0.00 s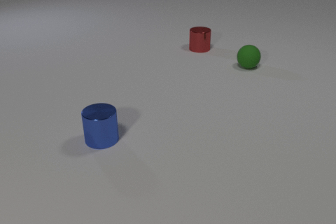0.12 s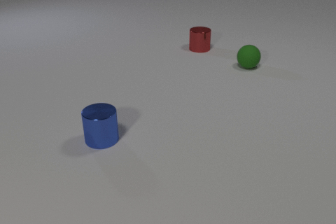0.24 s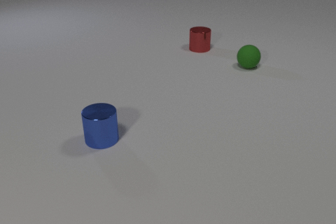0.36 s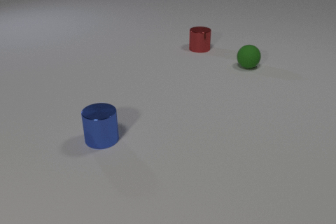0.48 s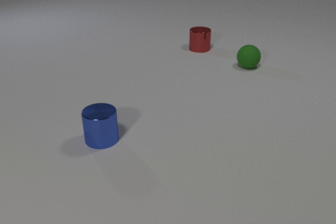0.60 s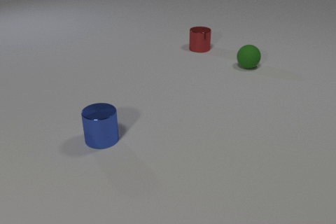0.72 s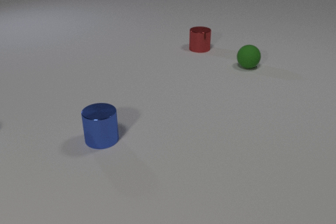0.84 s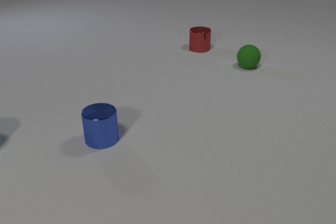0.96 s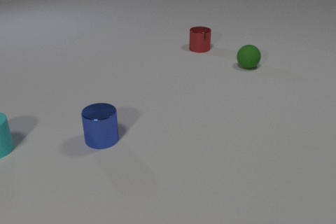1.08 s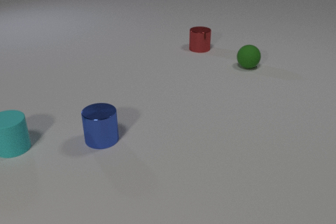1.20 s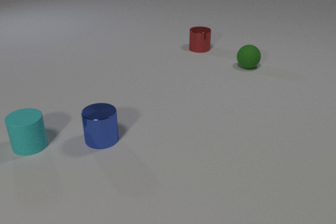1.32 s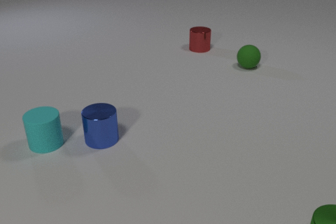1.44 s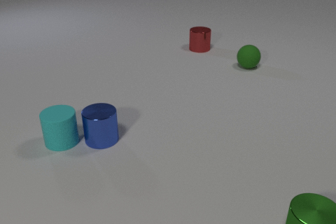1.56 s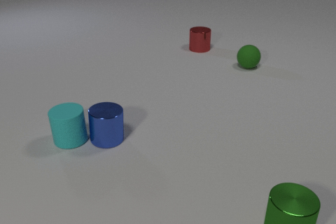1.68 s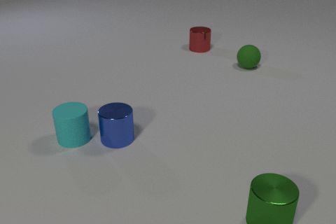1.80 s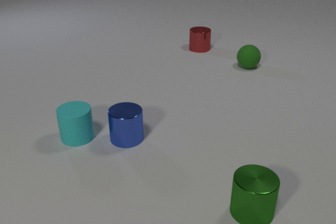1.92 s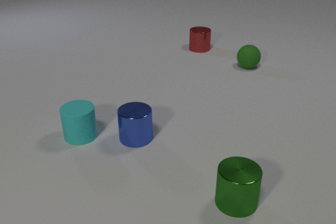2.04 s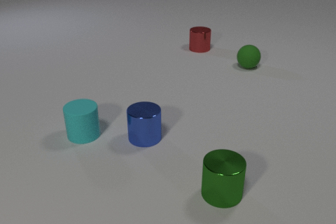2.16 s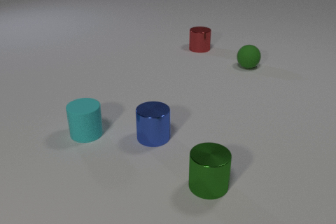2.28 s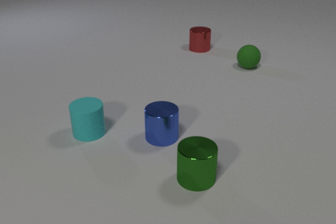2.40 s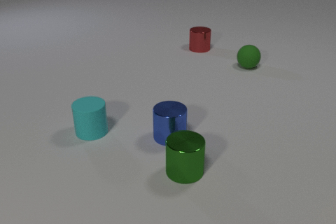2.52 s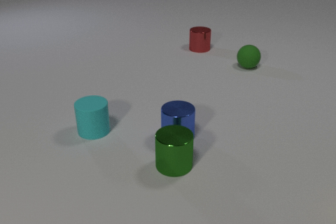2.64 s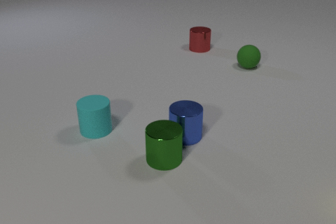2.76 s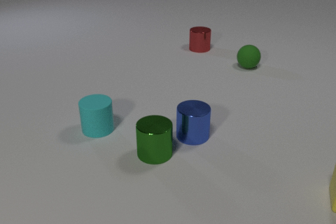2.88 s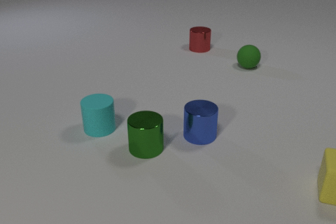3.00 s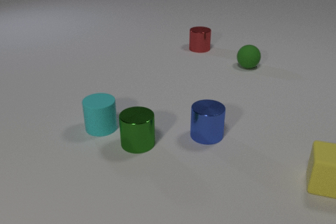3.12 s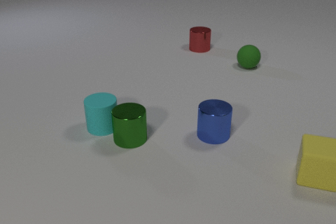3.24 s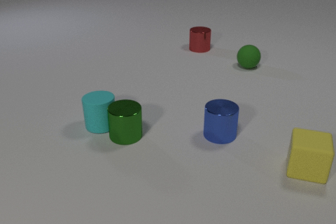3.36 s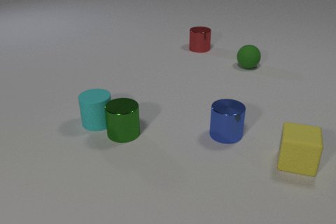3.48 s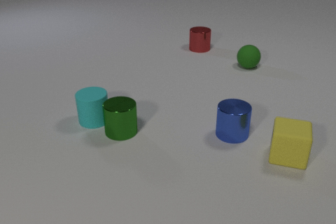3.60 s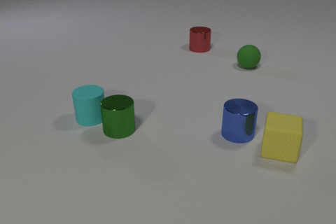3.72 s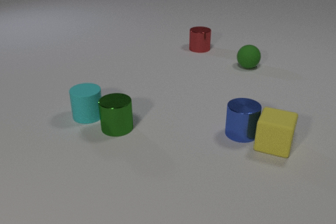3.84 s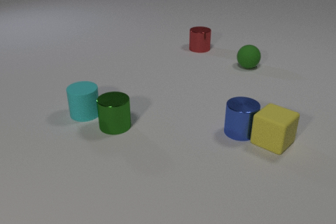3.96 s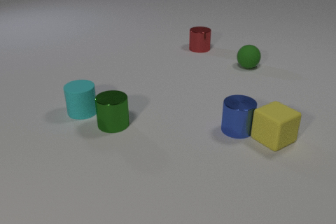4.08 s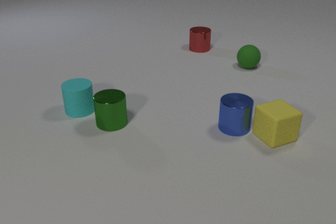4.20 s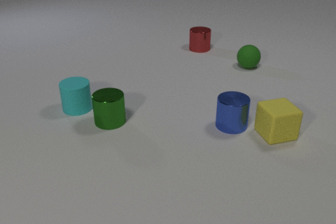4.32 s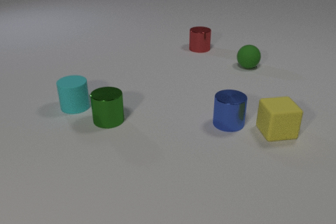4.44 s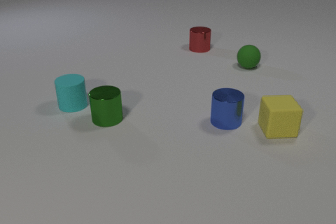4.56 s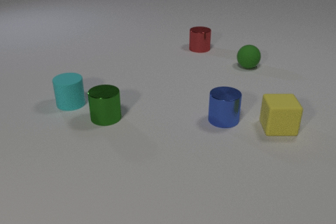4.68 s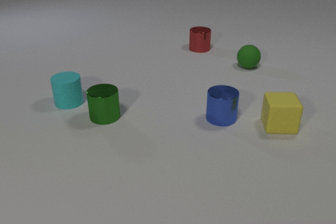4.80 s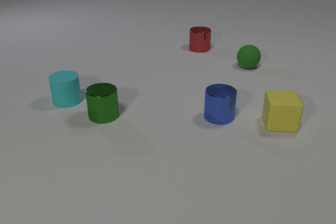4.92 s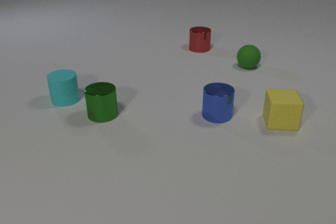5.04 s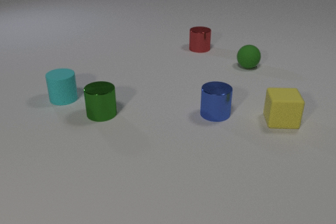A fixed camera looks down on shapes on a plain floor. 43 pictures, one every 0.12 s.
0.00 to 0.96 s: The cyan rubber cylinder comes in at the left edge, slides to the right.
0.96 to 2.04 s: The cyan rubber cylinder slides to the right. The blue metal cylinder slides to the right. The green metal cylinder comes in at the bottom edge, slides to the left and away from the camera. The cyan rubber cylinder and the blue metal cylinder collide.
2.04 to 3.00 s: The cyan rubber cylinder slides to the right and away from the camera. The blue metal cylinder slides to the right. The green metal cylinder slides to the left and away from the camera. The yellow rubber cube comes in at the right edge, slides to the left and away from the camera.
3.00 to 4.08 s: The cyan rubber cylinder slides away from the camera and to the left. The blue metal cylinder slides to the right and away from the camera. The green metal cylinder slides away from the camera and to the left. The yellow rubber cube slides away from the camera and to the left, spins clockwise seen from above by about 45 degrees, its near face sliding to the left. The cyan rubber cylinder and the green metal cylinder collide. The blue metal cylinder and the yellow rubber cube collide.
4.08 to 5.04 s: The cyan rubber cylinder slides away from the camera and to the left. The blue metal cylinder slides away from the camera and to the left. The green metal cylinder slides away from the camera and to the left. The yellow rubber cube slides away from the camera, spins clockwise seen from above by about 30 degrees, its near face sliding to the left.
Are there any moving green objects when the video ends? yes.
What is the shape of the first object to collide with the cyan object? cylinder.
How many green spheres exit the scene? 0.
